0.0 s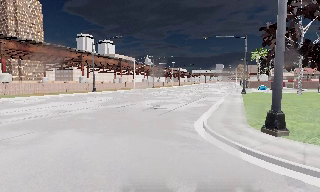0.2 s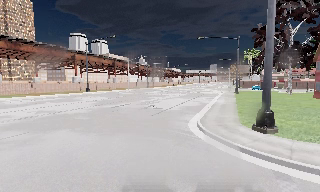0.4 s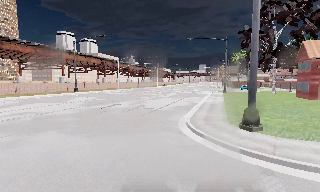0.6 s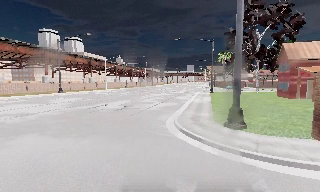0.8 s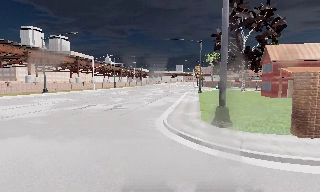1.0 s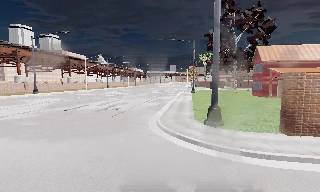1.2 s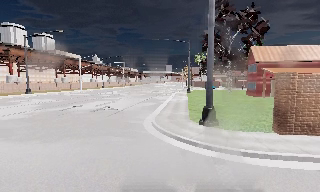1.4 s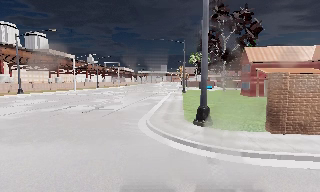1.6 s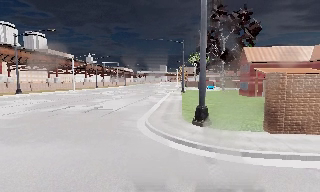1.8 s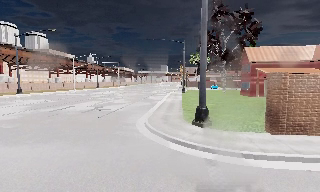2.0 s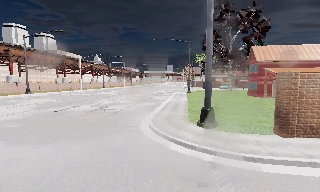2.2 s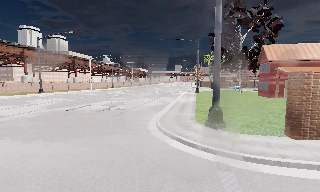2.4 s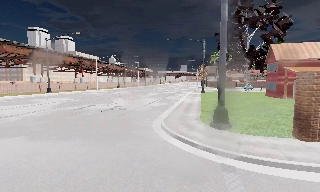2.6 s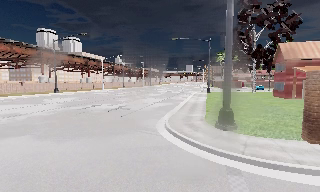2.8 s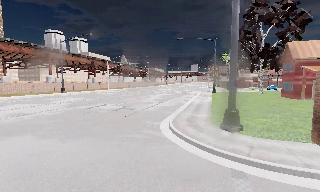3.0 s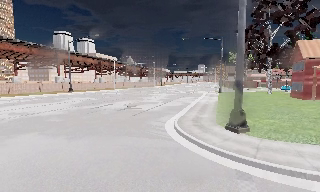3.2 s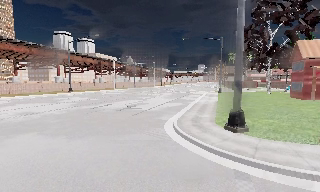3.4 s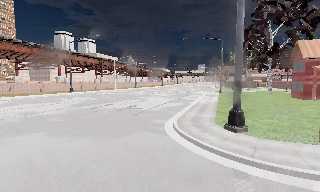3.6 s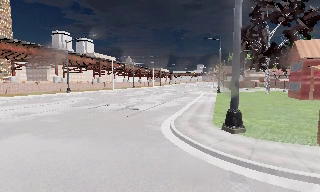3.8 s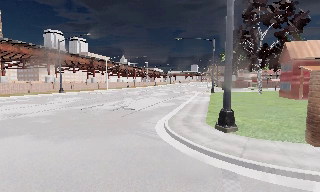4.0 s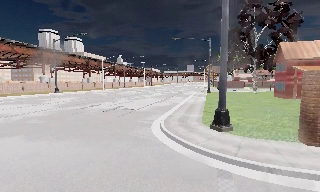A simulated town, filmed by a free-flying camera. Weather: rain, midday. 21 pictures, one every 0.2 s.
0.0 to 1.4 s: The scene slides to the left, as the camera pans about 20 degrees to its right.
1.4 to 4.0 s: The camera travels to its right, about 0.5 m.
The film runs backward here.
